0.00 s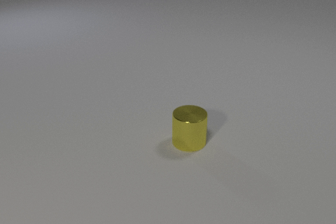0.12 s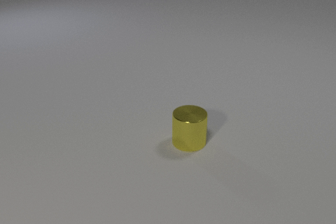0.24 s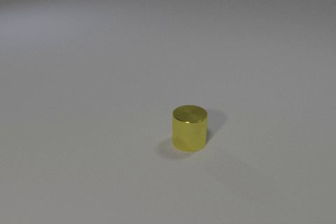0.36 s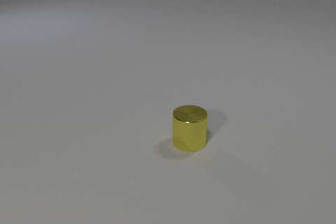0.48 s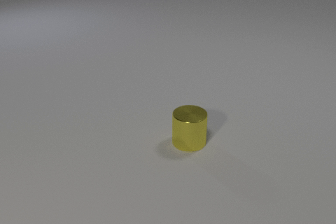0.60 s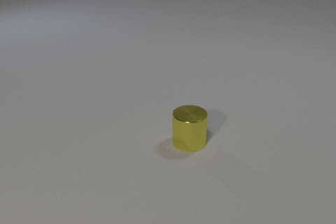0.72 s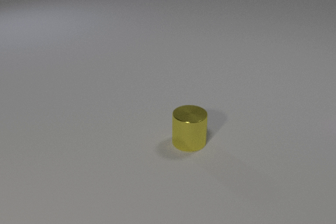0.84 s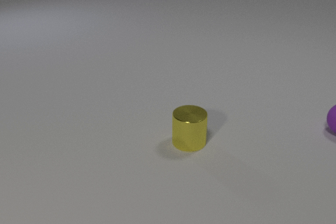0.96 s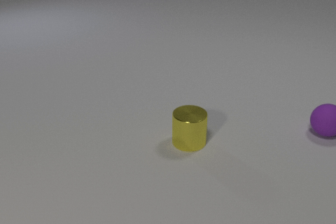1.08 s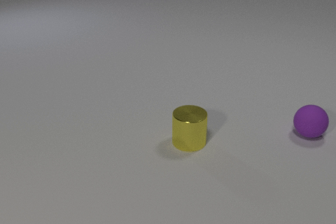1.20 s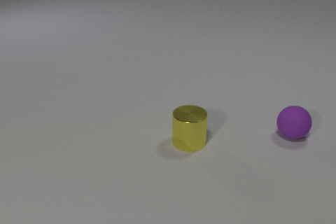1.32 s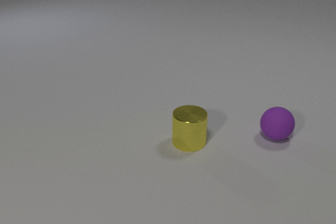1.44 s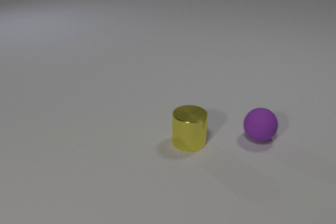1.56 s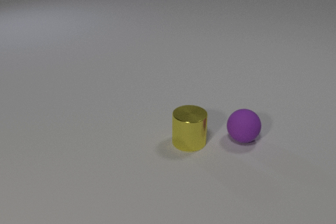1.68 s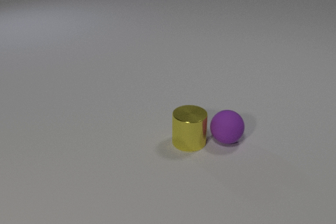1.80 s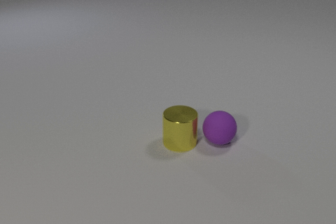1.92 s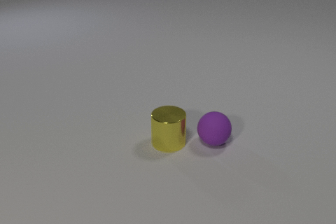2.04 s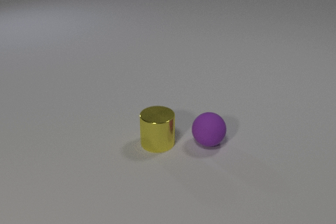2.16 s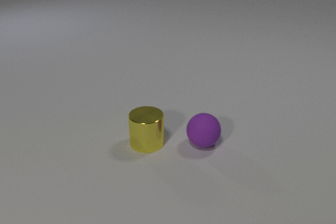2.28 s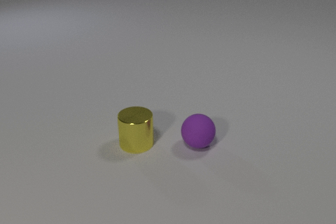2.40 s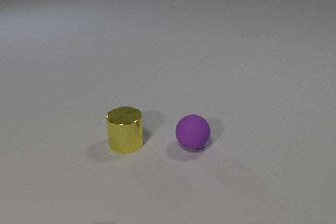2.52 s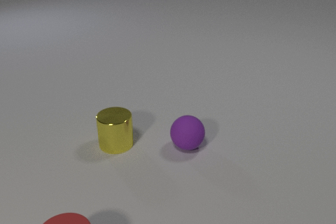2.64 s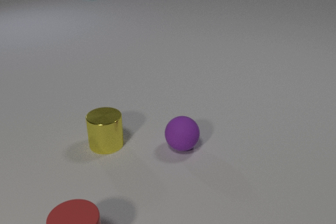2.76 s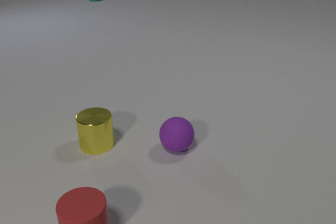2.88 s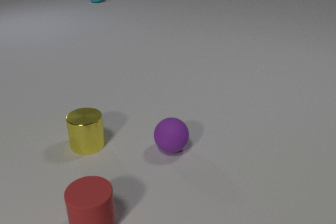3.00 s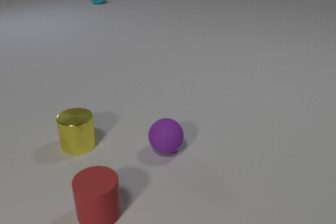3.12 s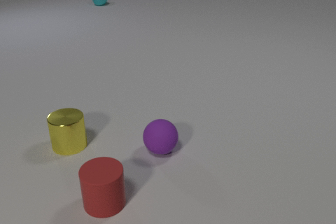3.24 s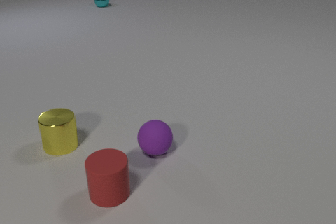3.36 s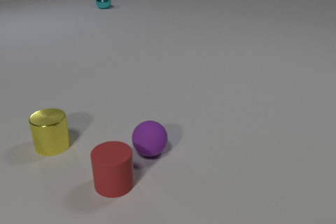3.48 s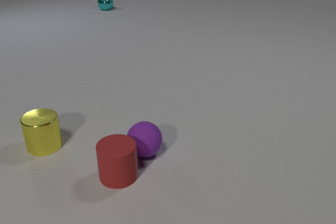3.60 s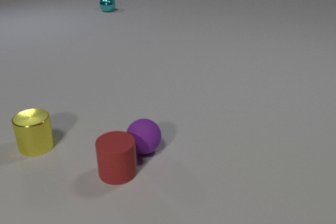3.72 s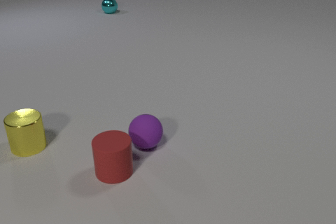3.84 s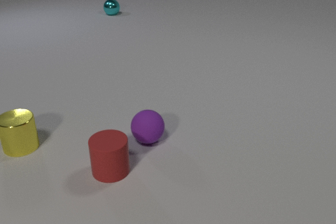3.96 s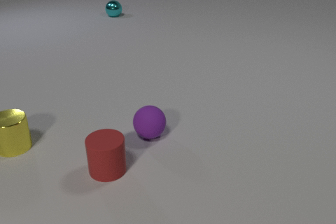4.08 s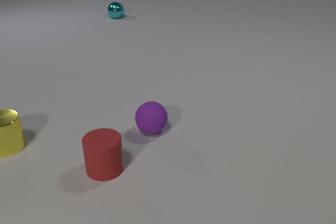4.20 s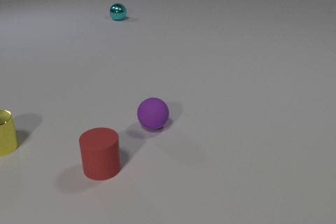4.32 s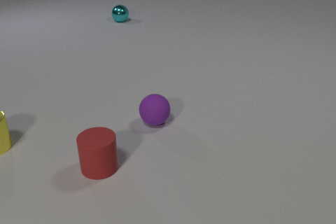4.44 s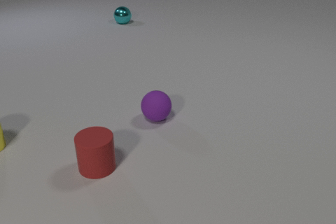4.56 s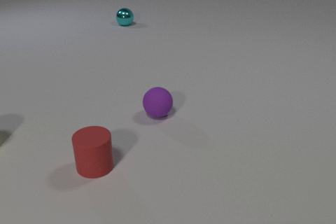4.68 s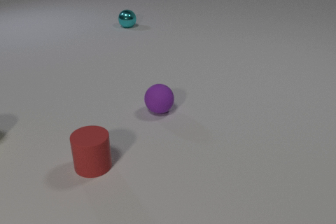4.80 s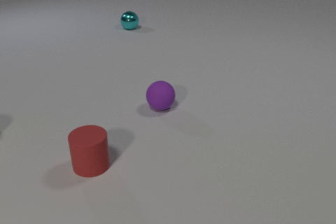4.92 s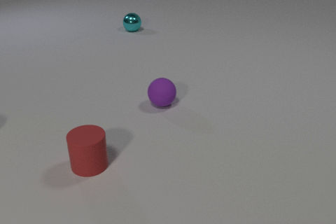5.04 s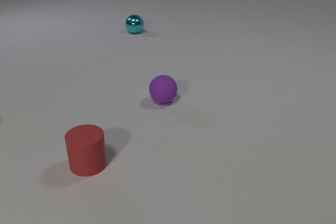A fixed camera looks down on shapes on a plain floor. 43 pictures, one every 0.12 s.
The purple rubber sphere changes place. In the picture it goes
to the left.
The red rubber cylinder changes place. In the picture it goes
away from the camera.
0.00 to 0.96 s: The purple rubber sphere comes in at the right edge, rolls to the left and toward the camera.
0.96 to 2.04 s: The purple rubber sphere rolls to the left and toward the camera. The yellow metal cylinder slides to the left. The purple rubber sphere and the yellow metal cylinder collide.
2.04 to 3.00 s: The purple rubber sphere rolls to the left. The yellow metal cylinder slides to the left. The red rubber cylinder comes in at the bottom edge, slides away from the camera and to the right. The cyan metal sphere comes in at the top edge, rolls toward the camera.
3.00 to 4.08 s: The purple rubber sphere rolls away from the camera and to the left. The yellow metal cylinder slides to the left. The red rubber cylinder slides away from the camera. The cyan metal sphere rolls toward the camera. The purple rubber sphere and the red rubber cylinder collide.
4.08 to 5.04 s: The purple rubber sphere rolls away from the camera. The yellow metal cylinder slides to the left and away from the camera, leaves at the left edge. The red rubber cylinder slides to the left and away from the camera. The cyan metal sphere rolls toward the camera.
How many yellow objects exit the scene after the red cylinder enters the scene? 1.
Are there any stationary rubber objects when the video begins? no.
How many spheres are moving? 2.
